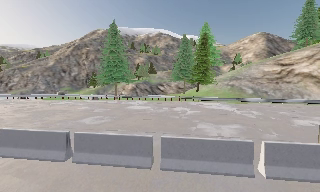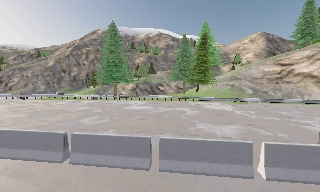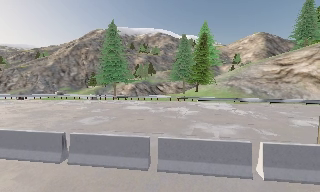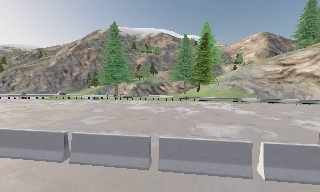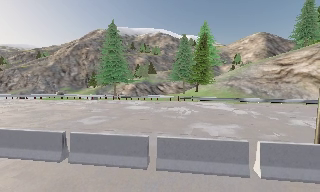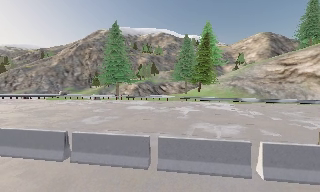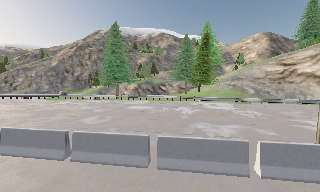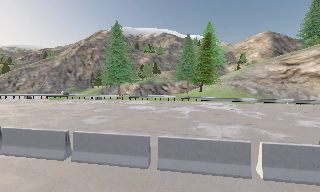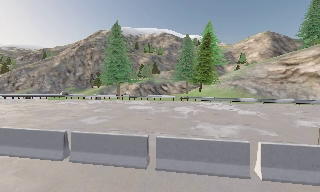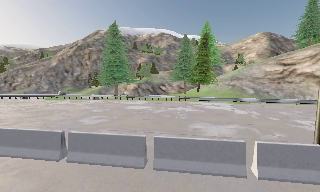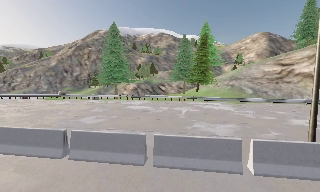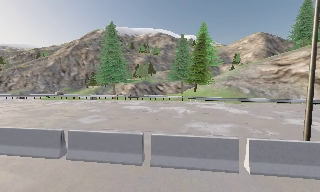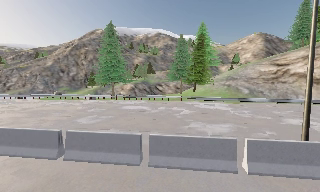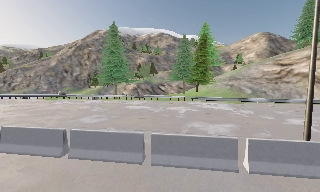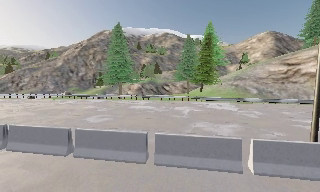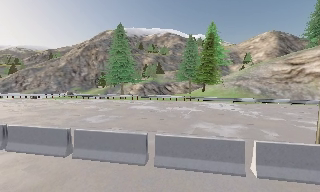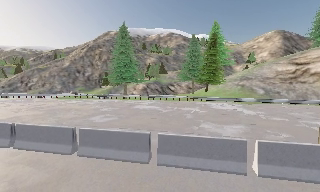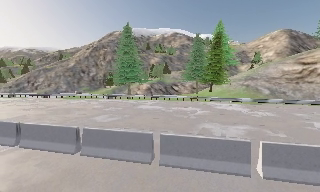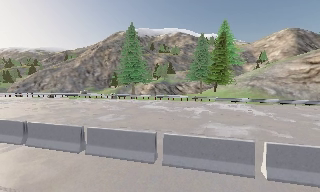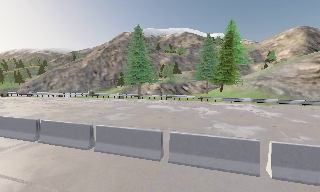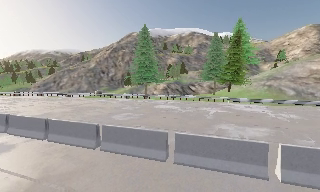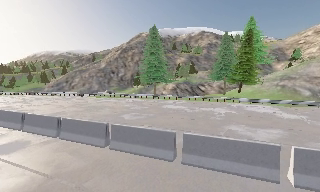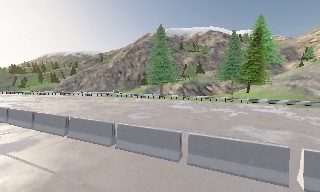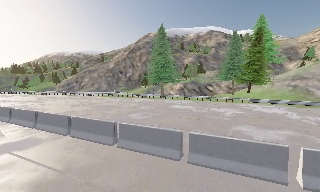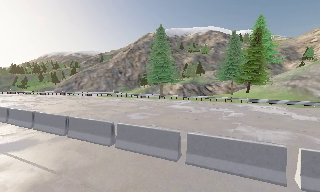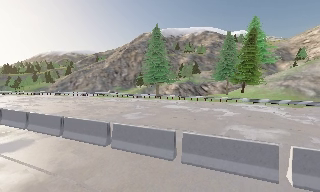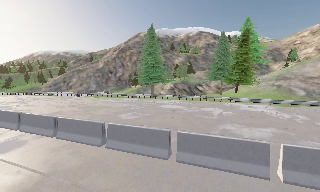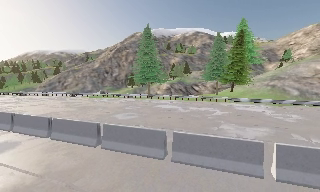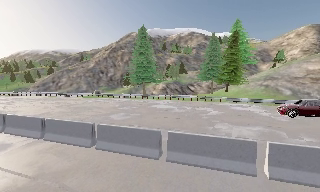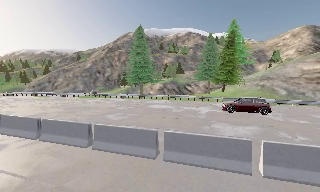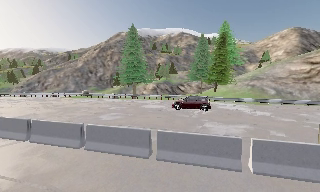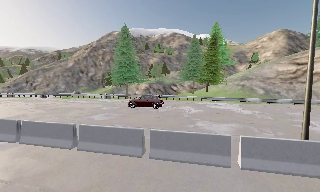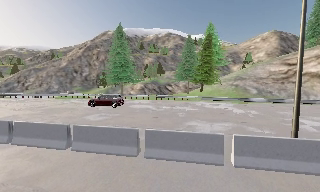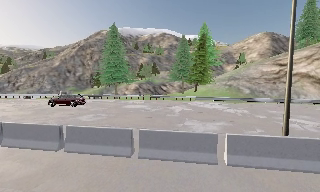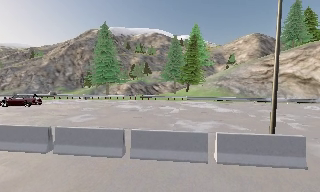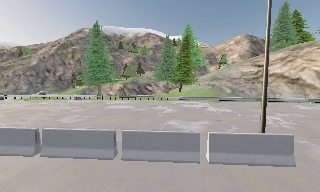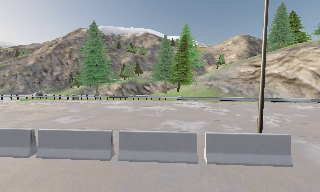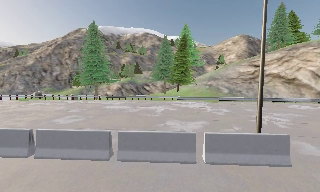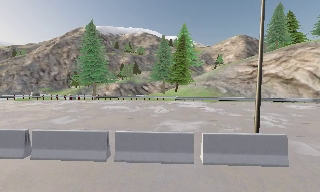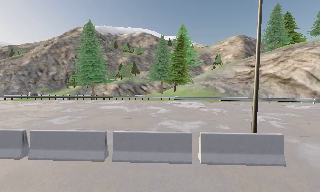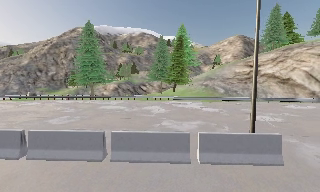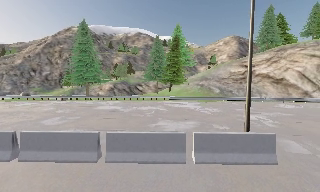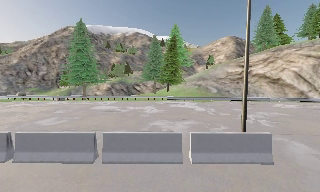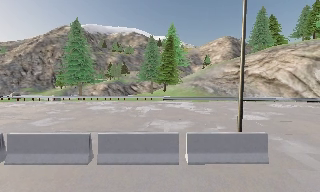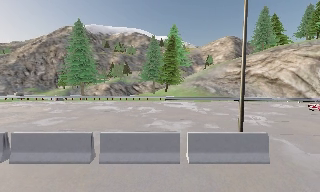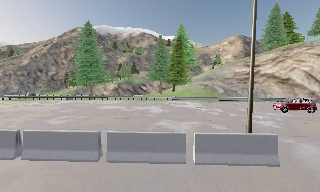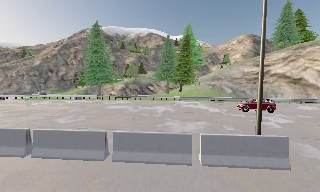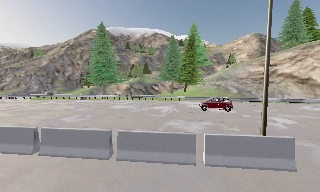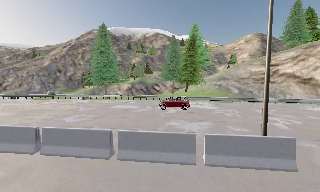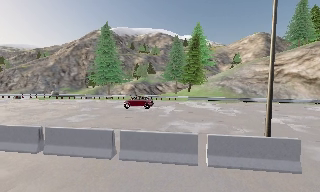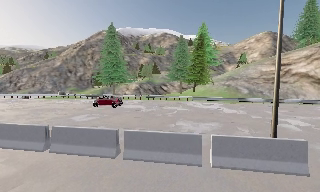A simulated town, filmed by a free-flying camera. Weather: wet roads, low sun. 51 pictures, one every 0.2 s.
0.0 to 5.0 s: The scene slides to the right, as the camera pans about 15 degrees to its left. It travels to its right and backward, about 1 m.
5.0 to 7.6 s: The camera pans to its right, which is clockwise from overhead, by about 20 degrees.
7.6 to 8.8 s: The camera shifts only a little, or ends up much as it began.
8.8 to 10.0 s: The camera swings to its left by about 10 degrees, and the scene slides to the right.
The film runs forward here.
